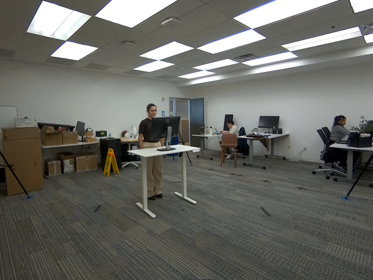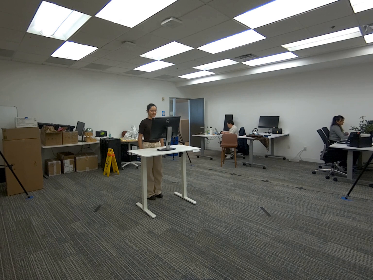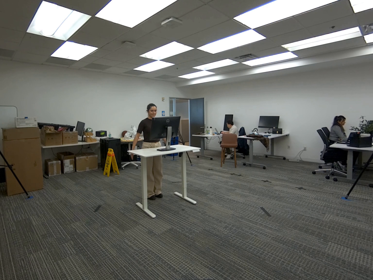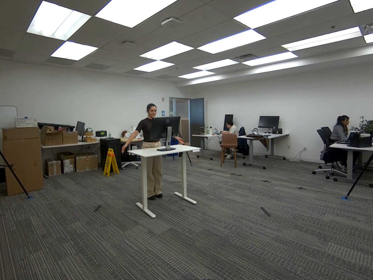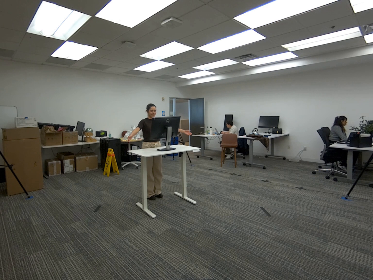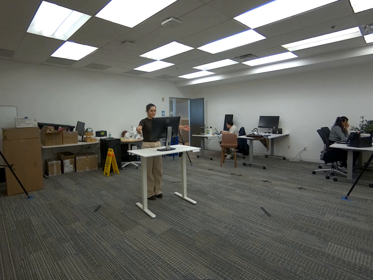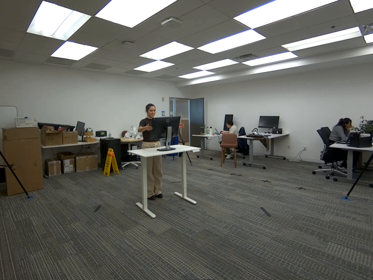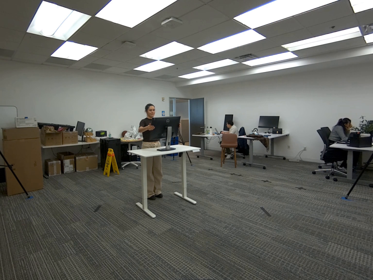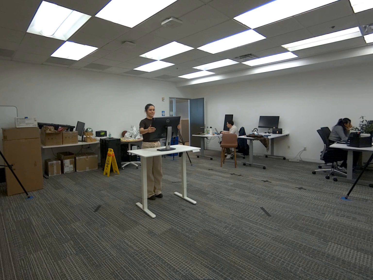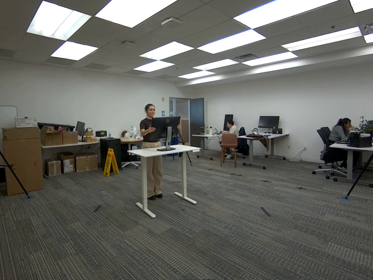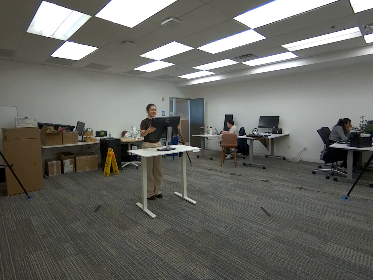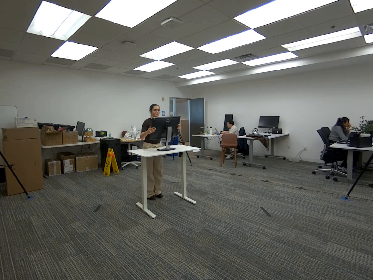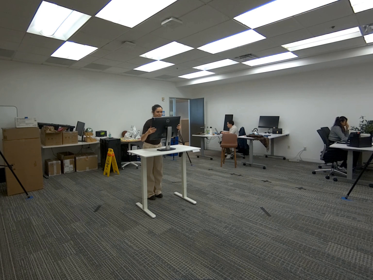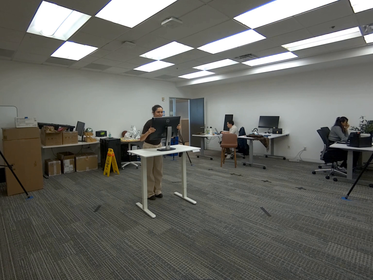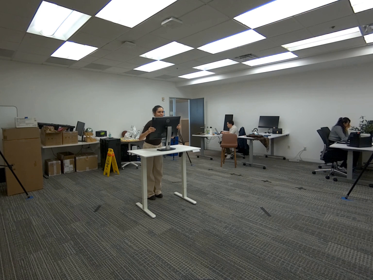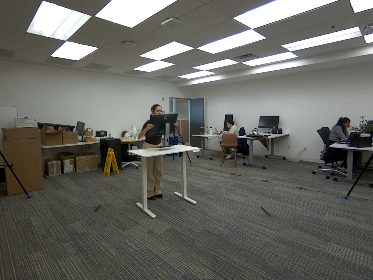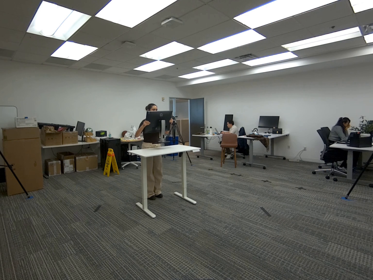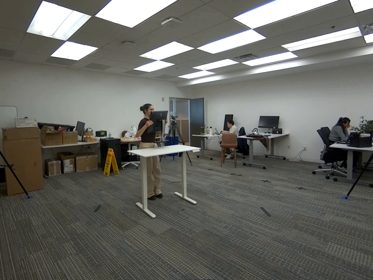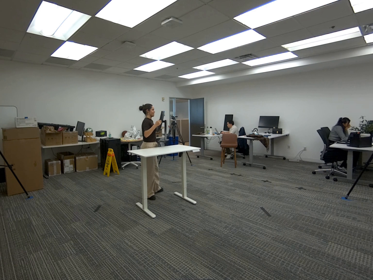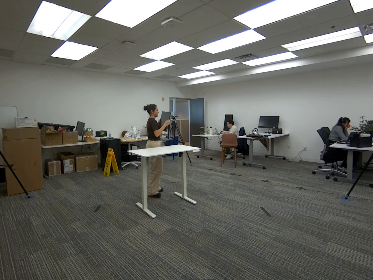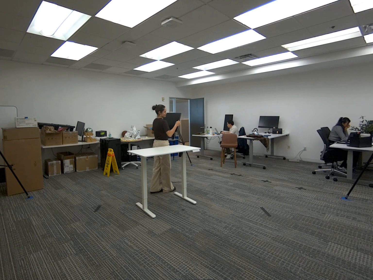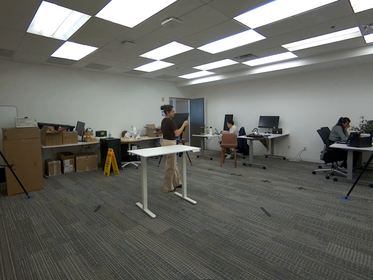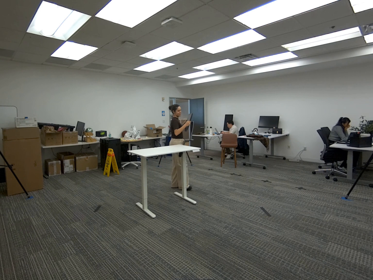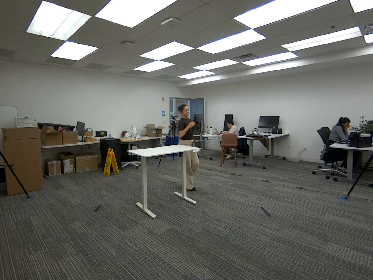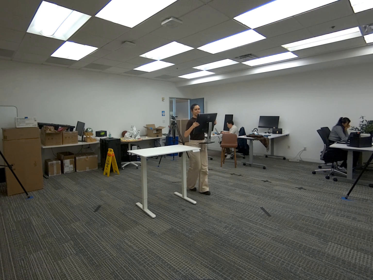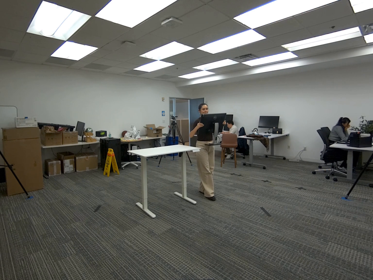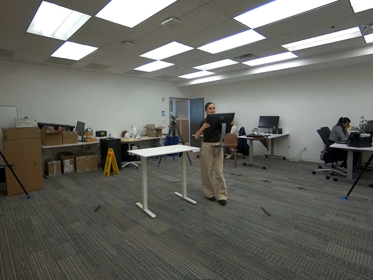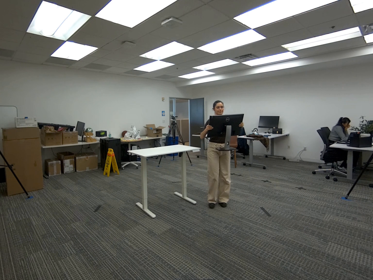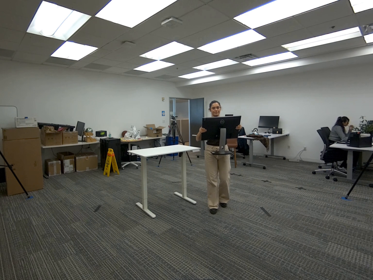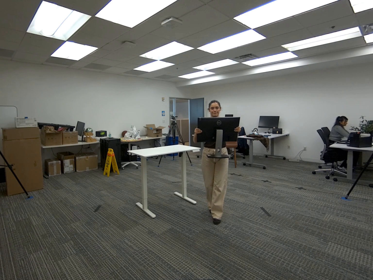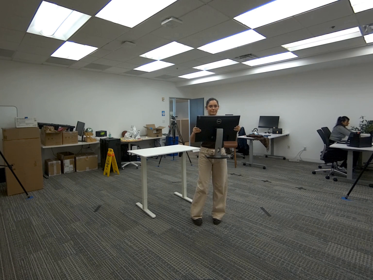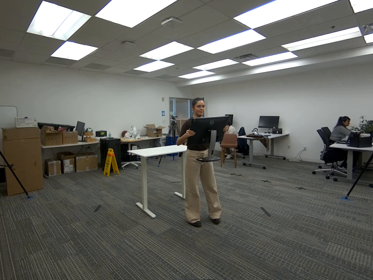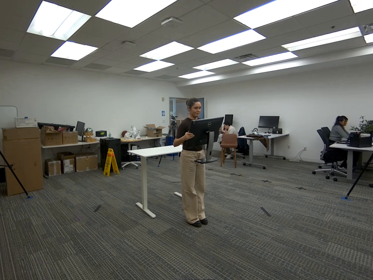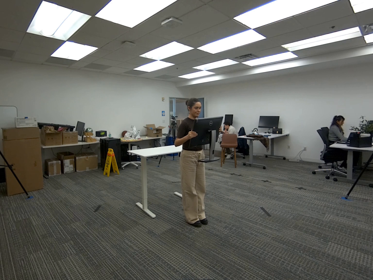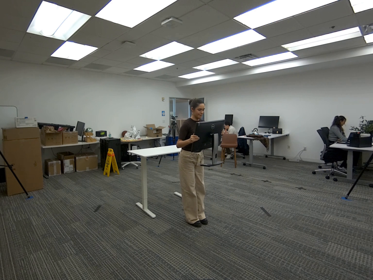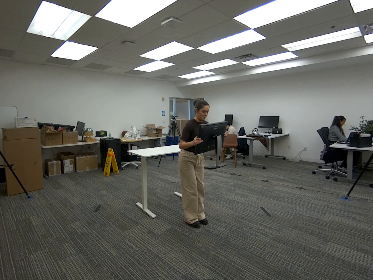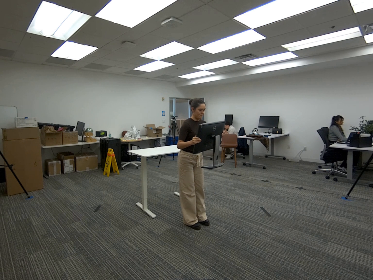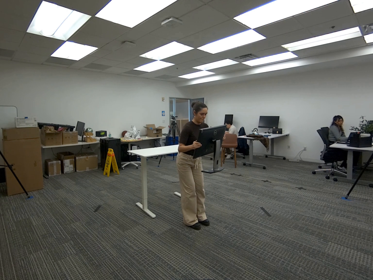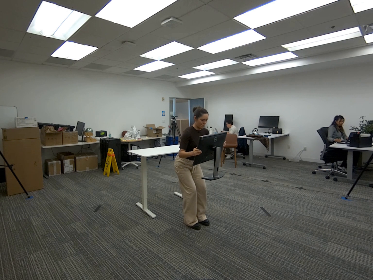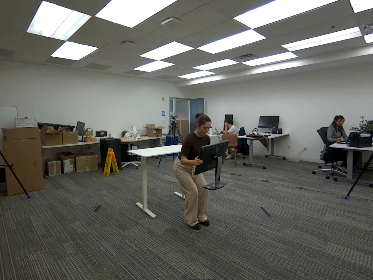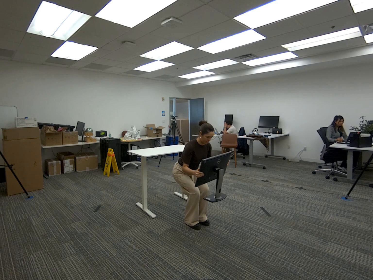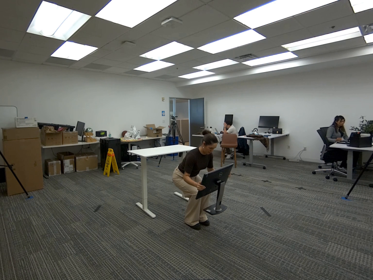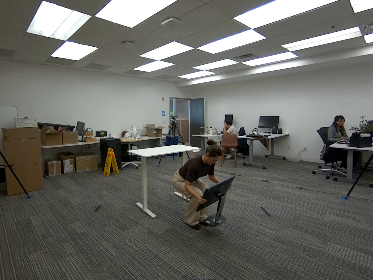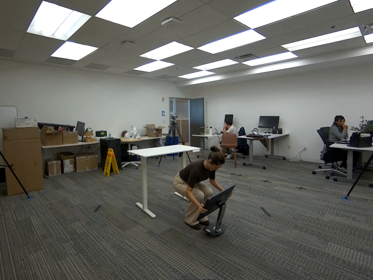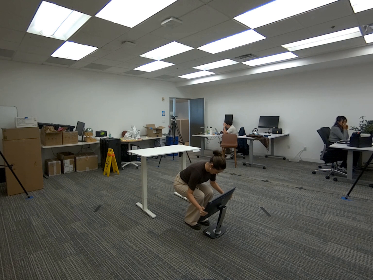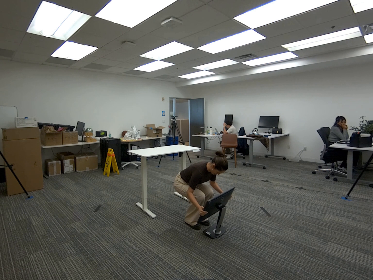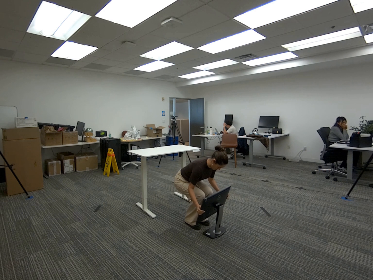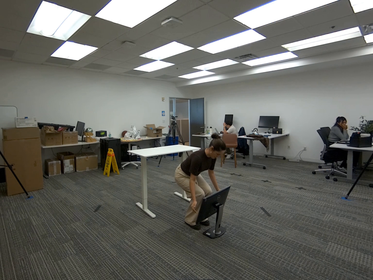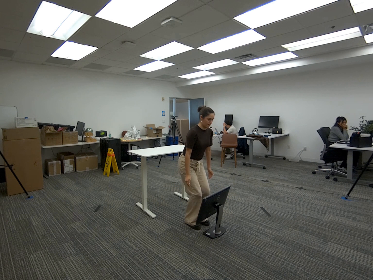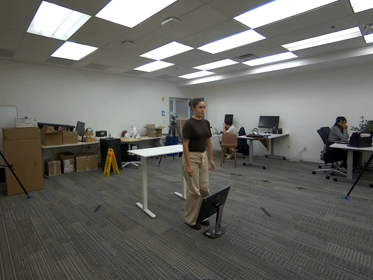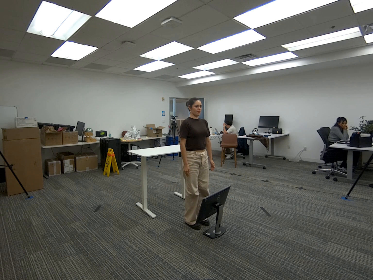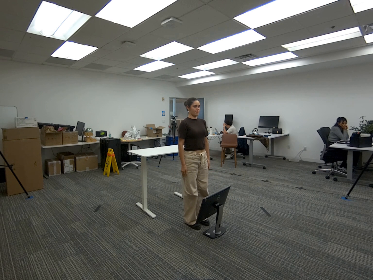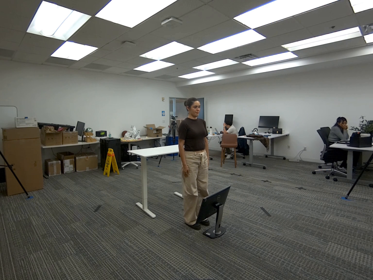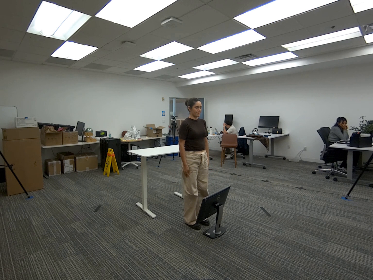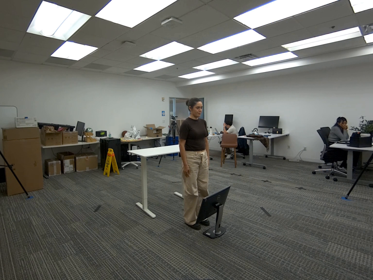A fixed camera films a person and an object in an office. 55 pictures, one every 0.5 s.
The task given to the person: Walk over to the monitor on the white desk and pick up from the edges of the screen using both hands. Place the monitor on the ground.
